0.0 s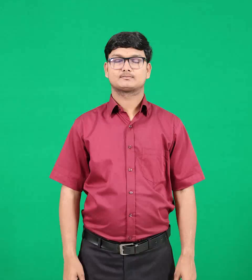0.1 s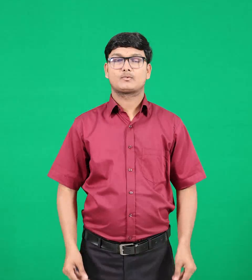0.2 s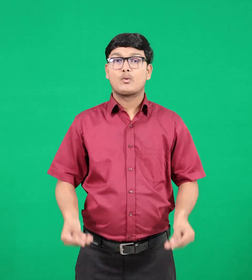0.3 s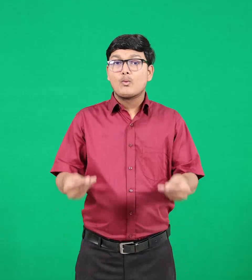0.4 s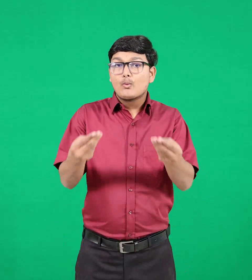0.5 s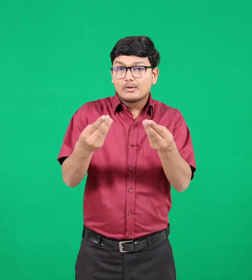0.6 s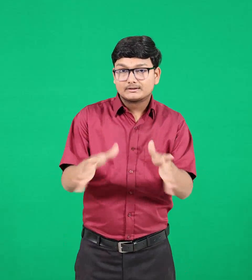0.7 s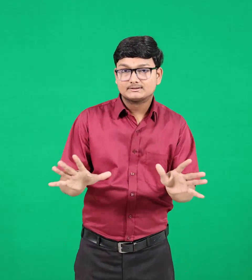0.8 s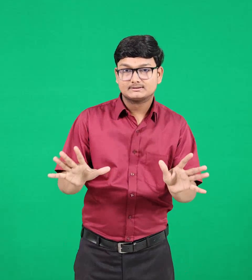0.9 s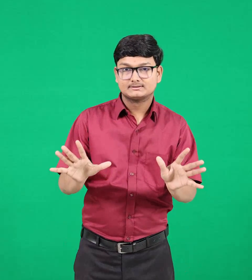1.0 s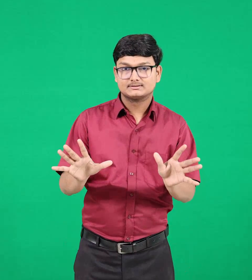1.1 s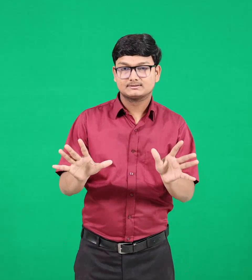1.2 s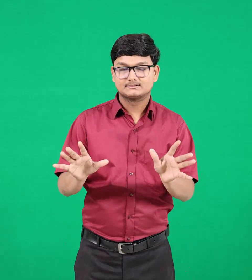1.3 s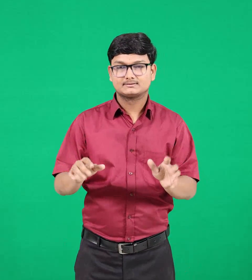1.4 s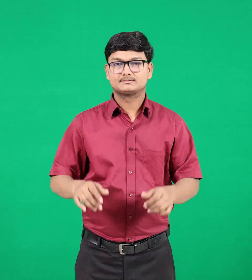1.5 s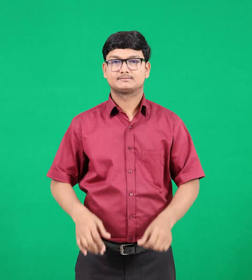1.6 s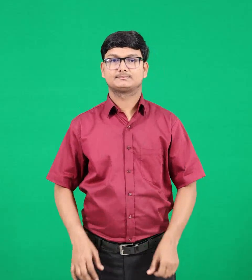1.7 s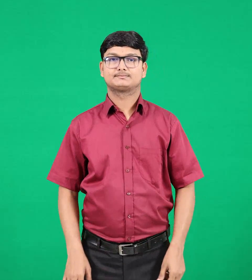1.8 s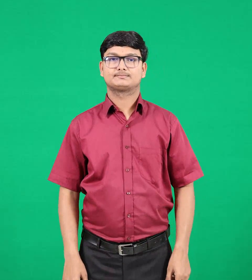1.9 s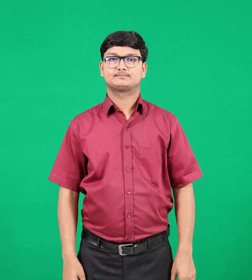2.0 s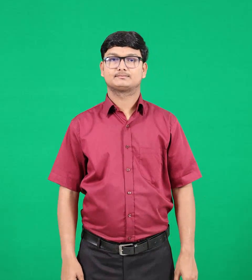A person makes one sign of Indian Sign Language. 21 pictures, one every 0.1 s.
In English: lost
